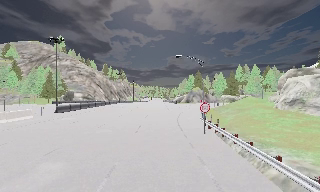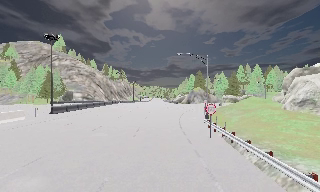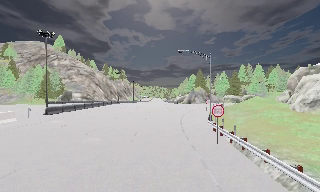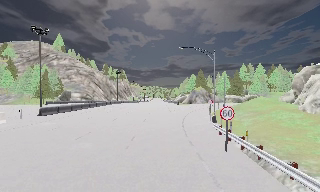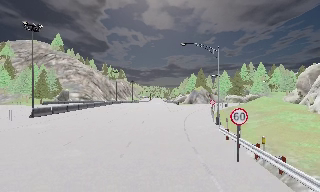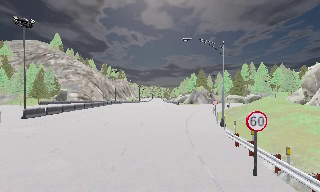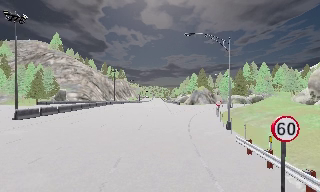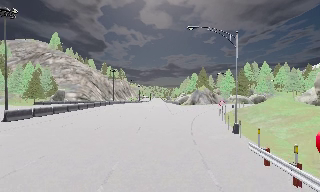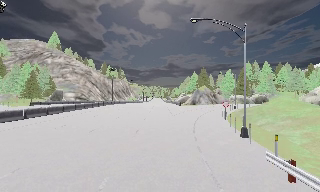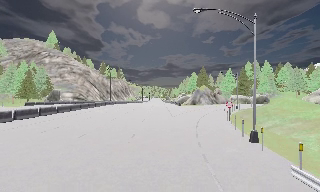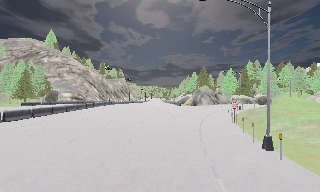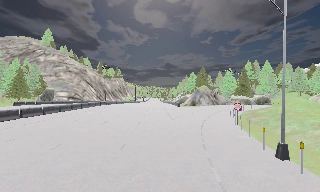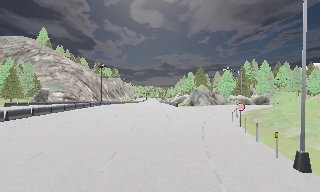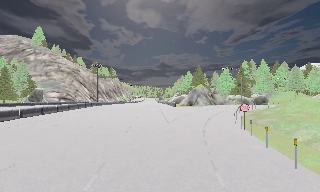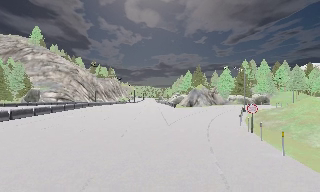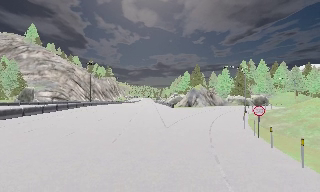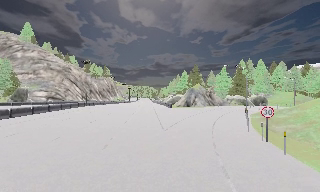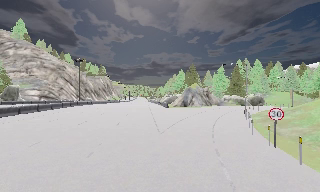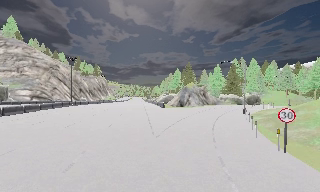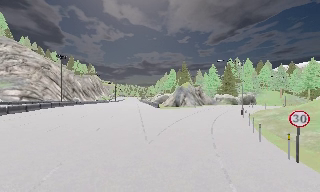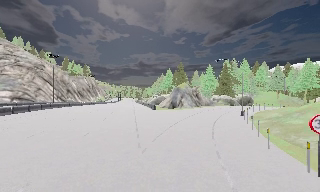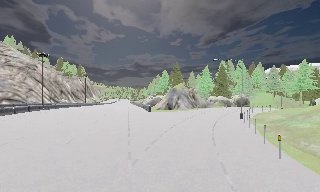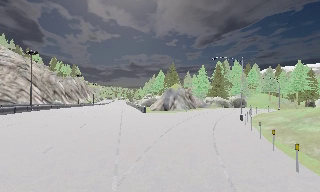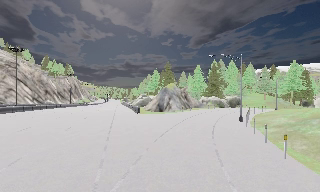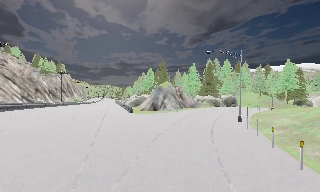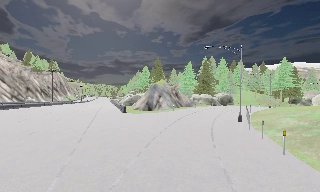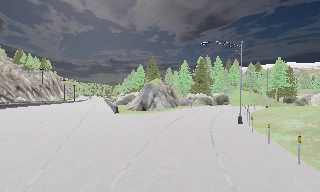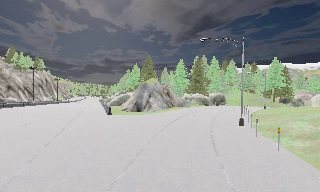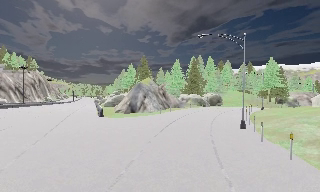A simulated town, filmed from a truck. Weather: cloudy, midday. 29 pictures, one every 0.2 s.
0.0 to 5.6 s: The camera pans to its right, which is clockwise from overhead, by about 20 degrees. It travels forward, about 35 m, so what stands in front looms larger.
The film runs forward here.
